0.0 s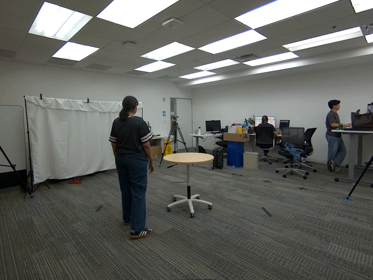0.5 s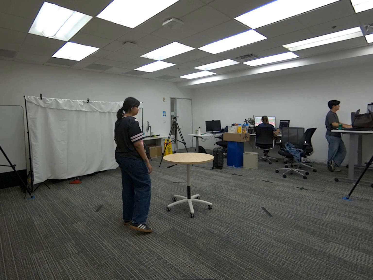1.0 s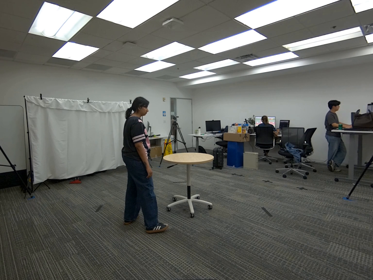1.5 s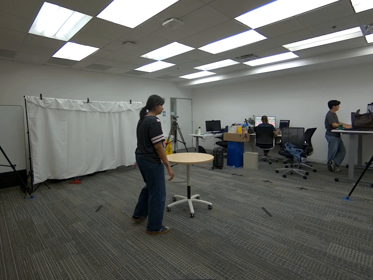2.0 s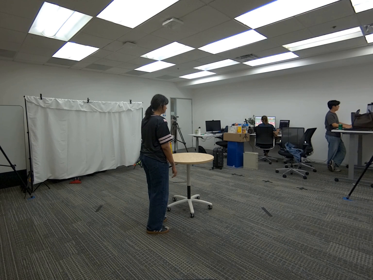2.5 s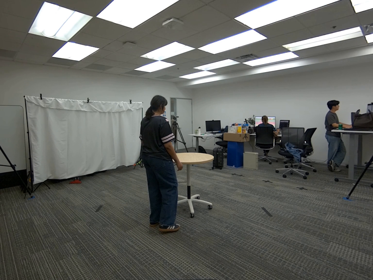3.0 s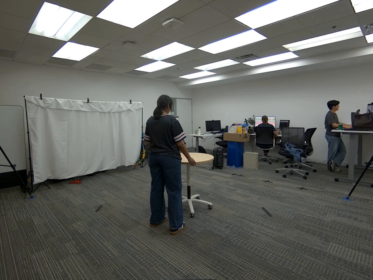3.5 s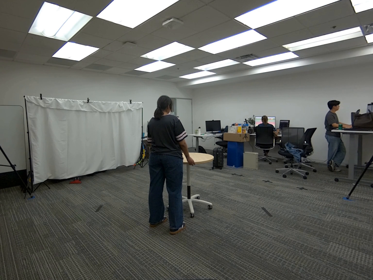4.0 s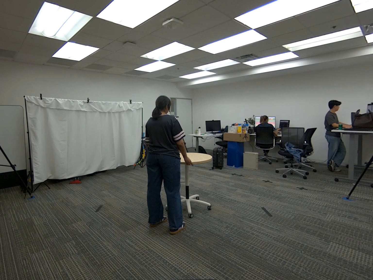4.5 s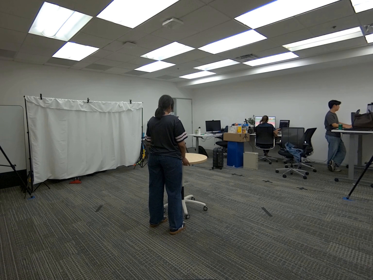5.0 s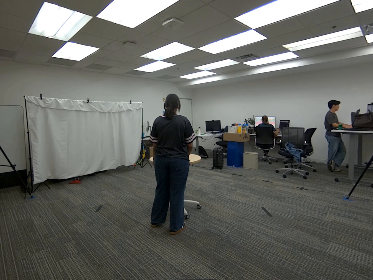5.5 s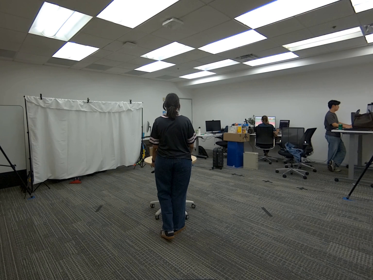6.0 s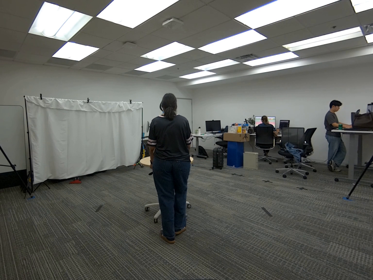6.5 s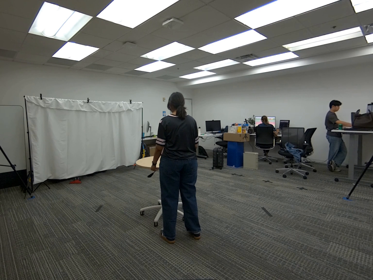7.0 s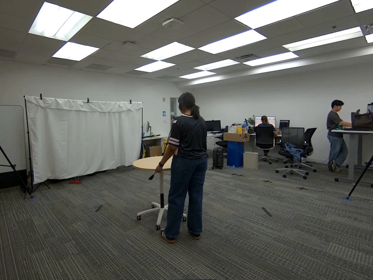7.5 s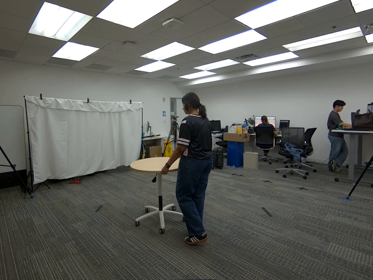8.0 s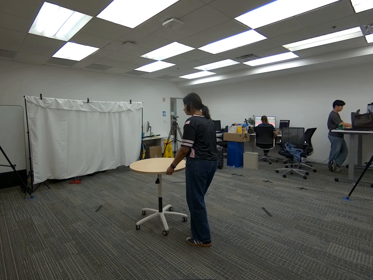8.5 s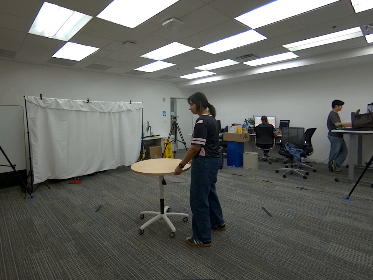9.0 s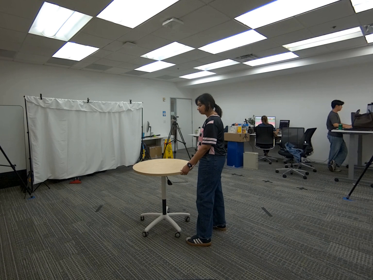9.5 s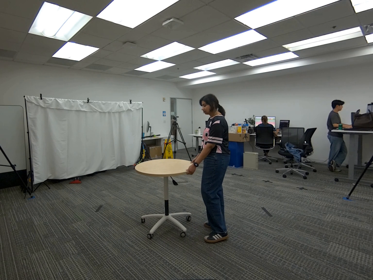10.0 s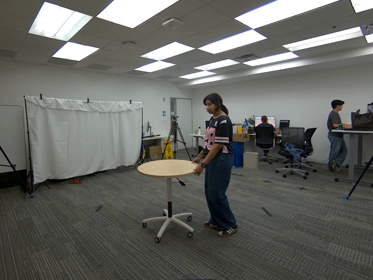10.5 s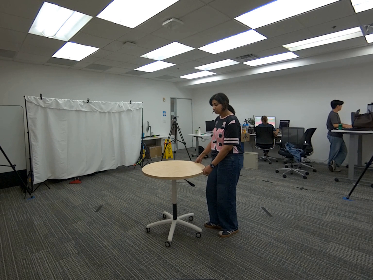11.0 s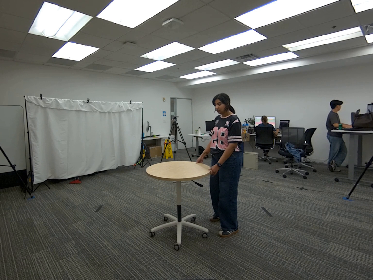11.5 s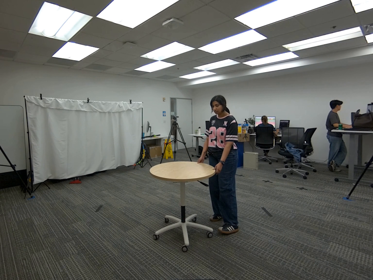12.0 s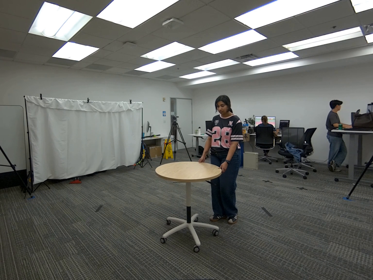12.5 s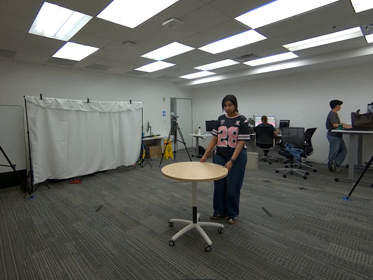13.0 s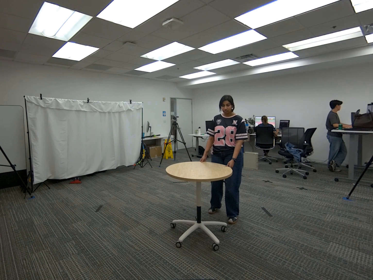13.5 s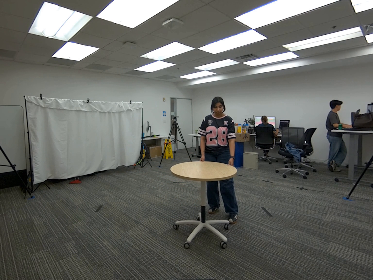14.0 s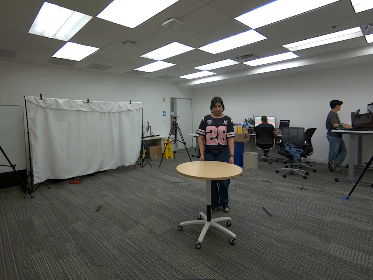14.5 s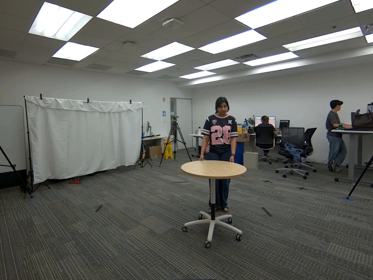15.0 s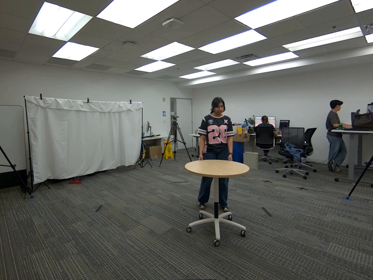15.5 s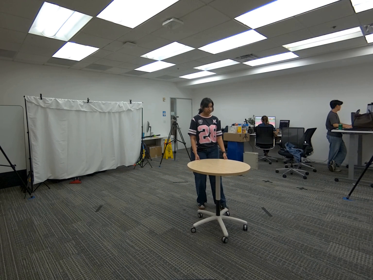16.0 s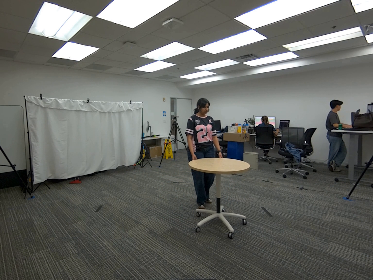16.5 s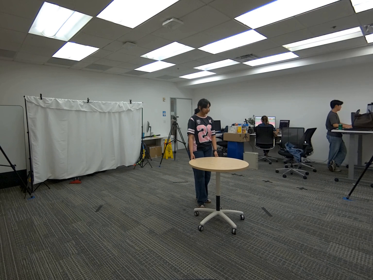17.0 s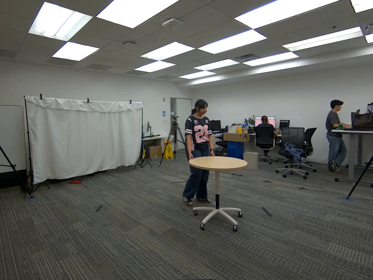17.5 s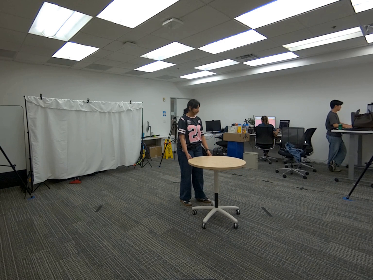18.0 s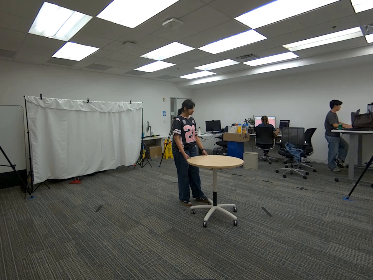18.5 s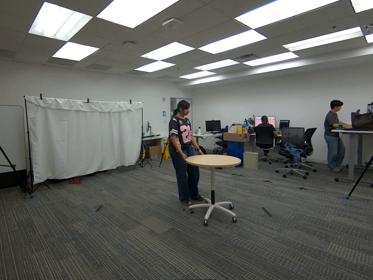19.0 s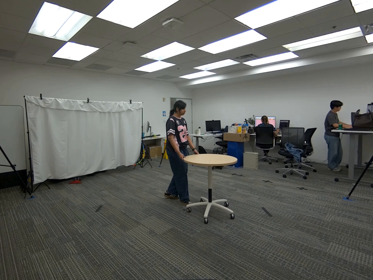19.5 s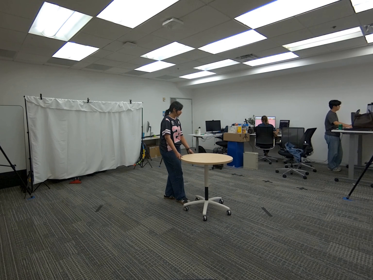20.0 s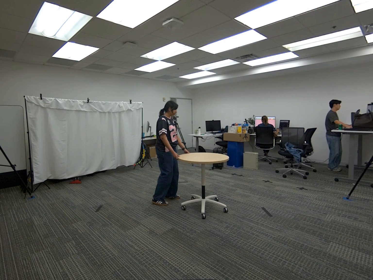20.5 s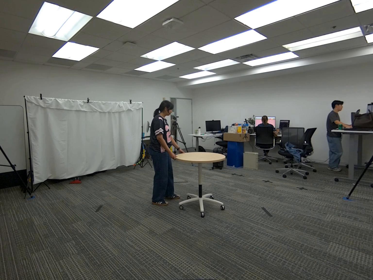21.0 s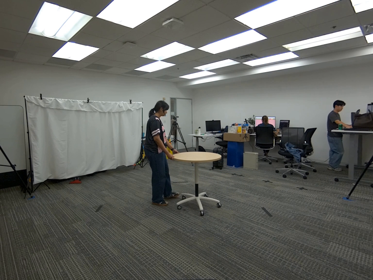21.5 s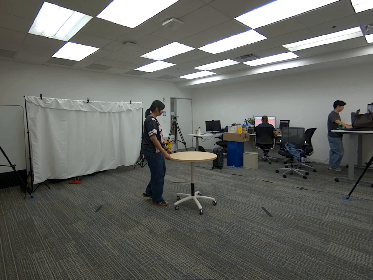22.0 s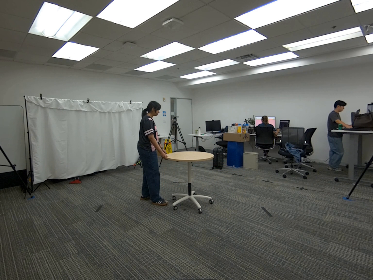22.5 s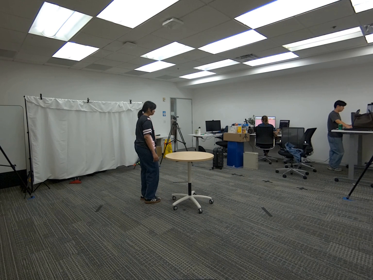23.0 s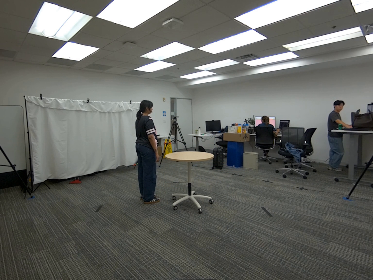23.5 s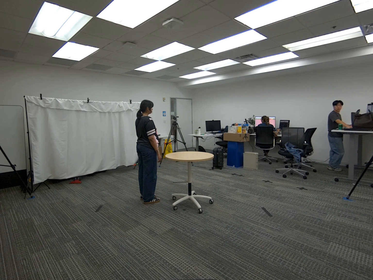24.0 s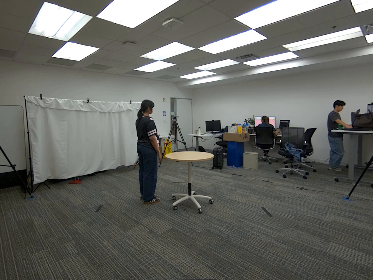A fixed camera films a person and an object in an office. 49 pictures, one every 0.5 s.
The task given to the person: Walk to the round table, use both of your hands to pull the table around the bounding area.
